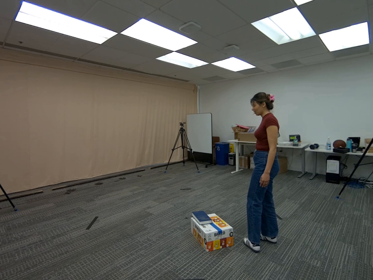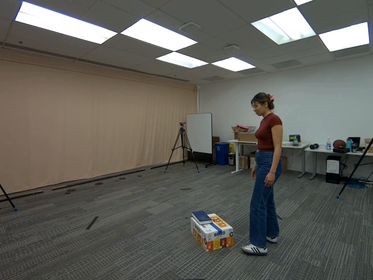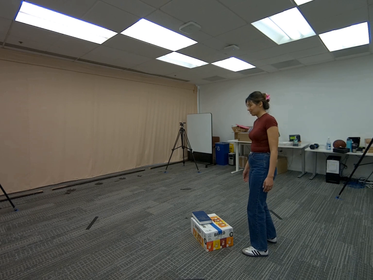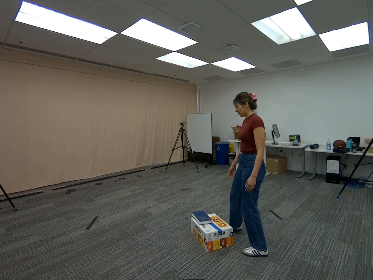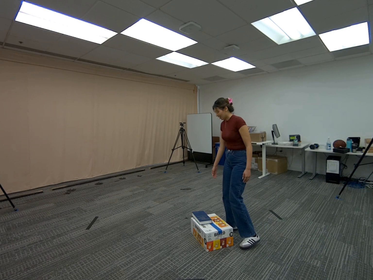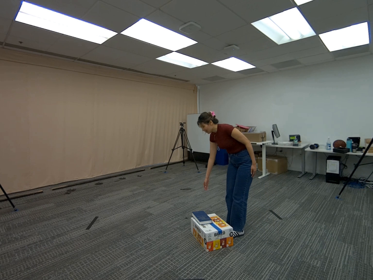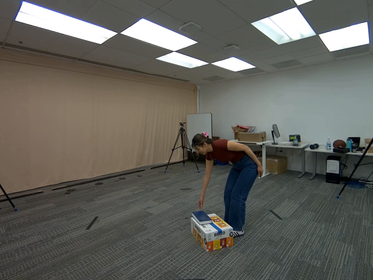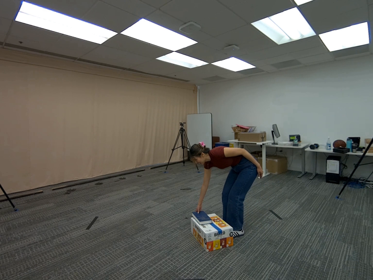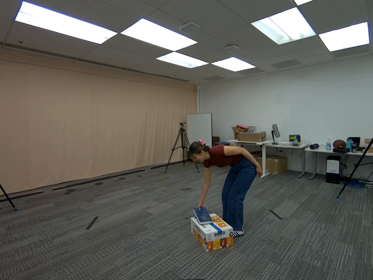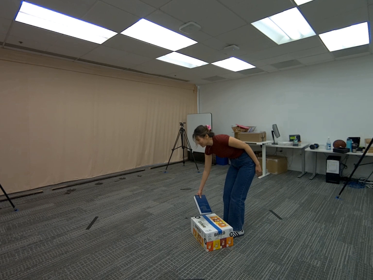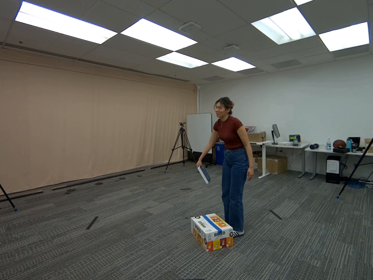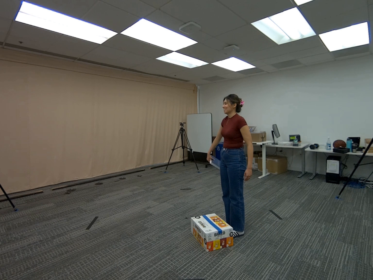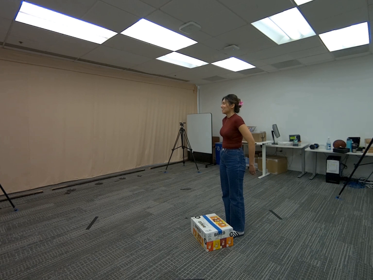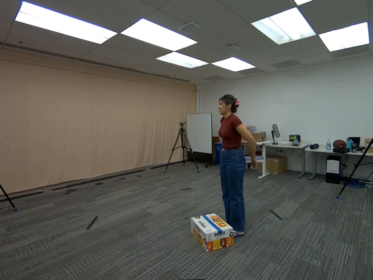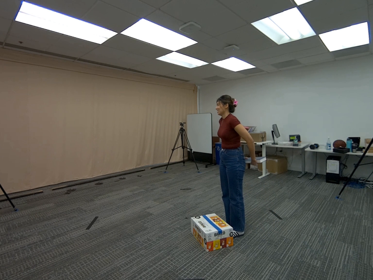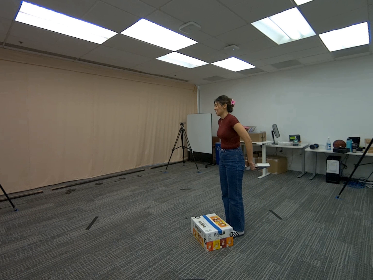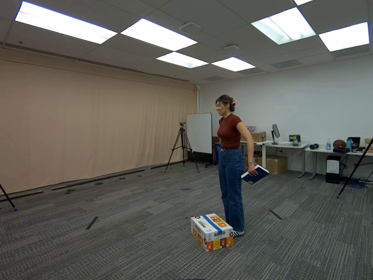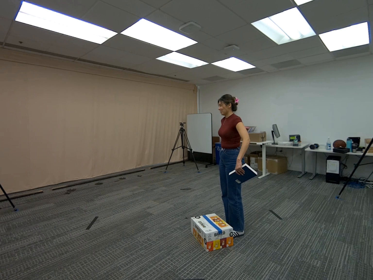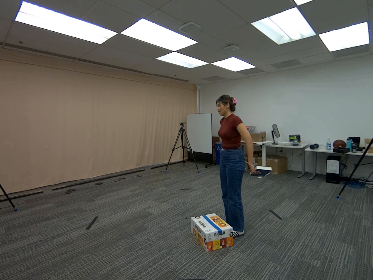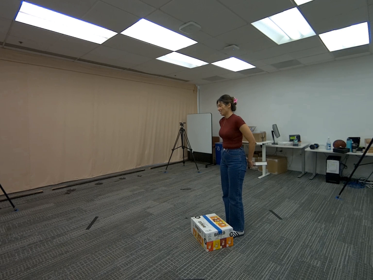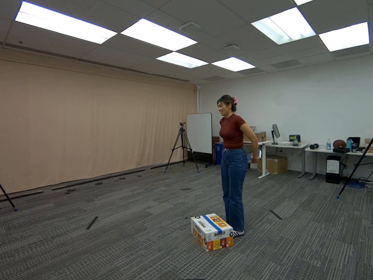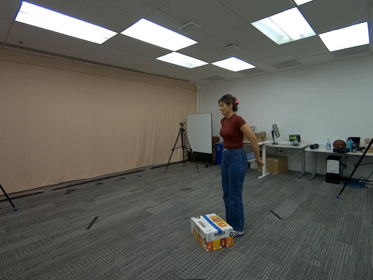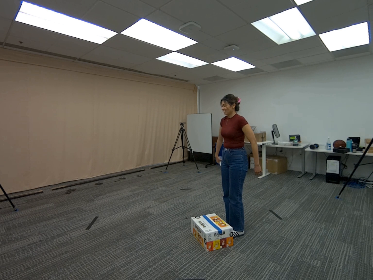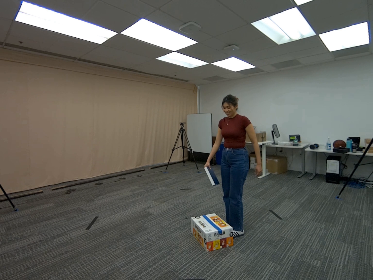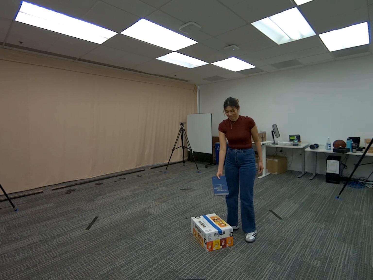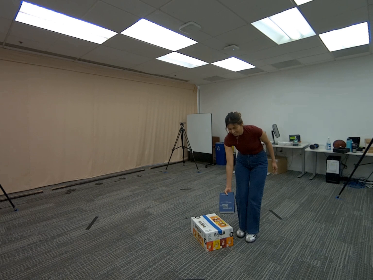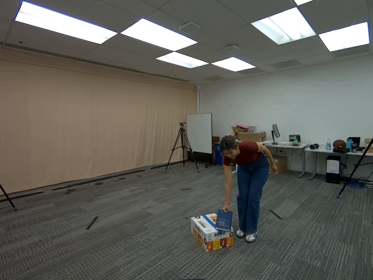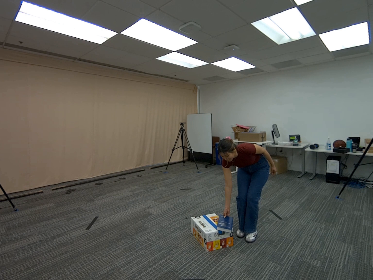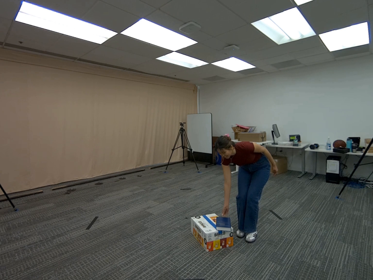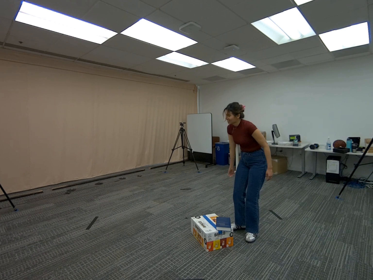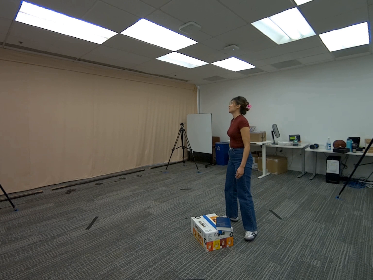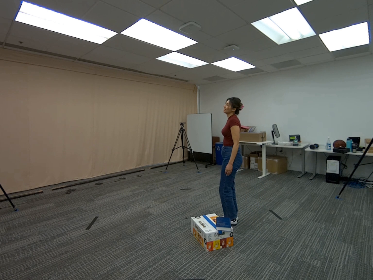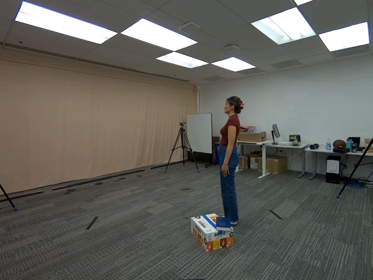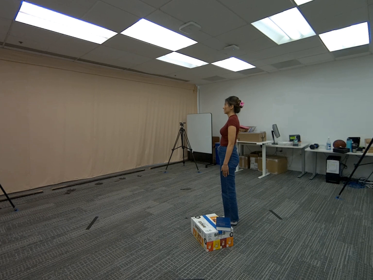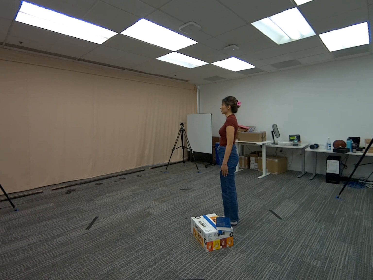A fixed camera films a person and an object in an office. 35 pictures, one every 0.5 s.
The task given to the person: Walk to the dark blue book on the snack box. Pick it up with your right hand, pass it behind your back to your left hand, then back to your right hand, and finally place the book back on the box with your right hand.
